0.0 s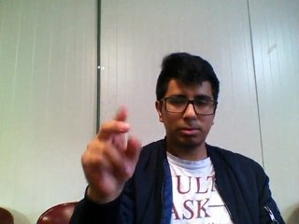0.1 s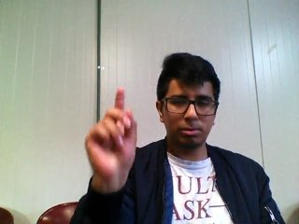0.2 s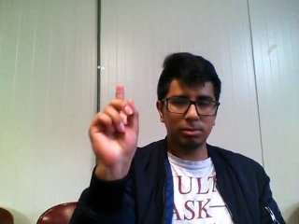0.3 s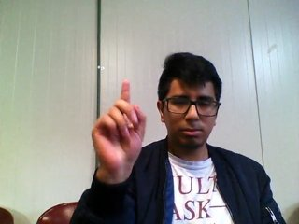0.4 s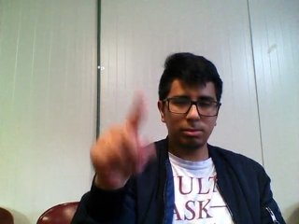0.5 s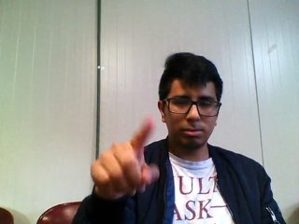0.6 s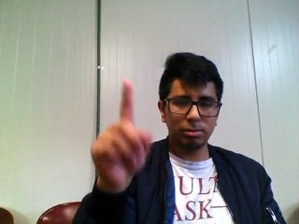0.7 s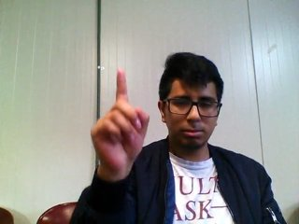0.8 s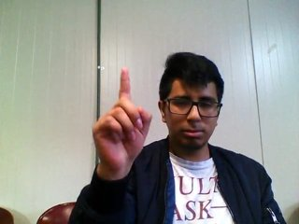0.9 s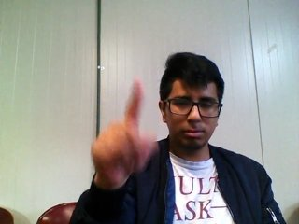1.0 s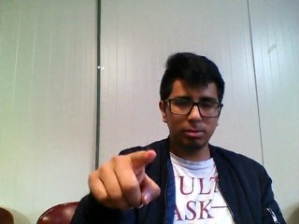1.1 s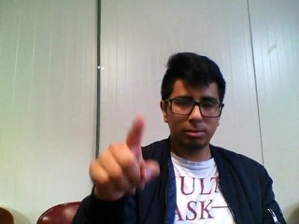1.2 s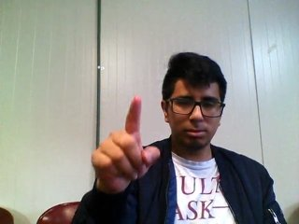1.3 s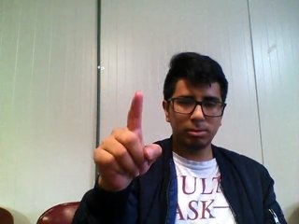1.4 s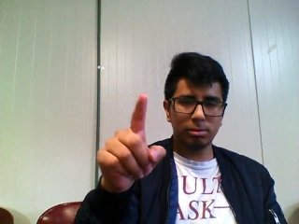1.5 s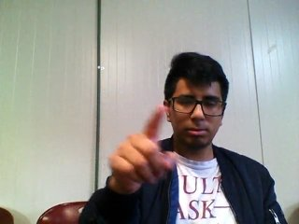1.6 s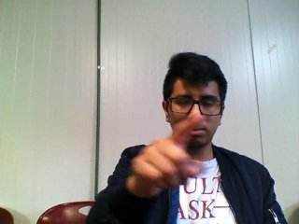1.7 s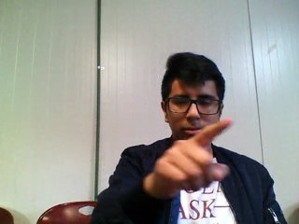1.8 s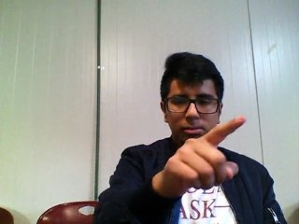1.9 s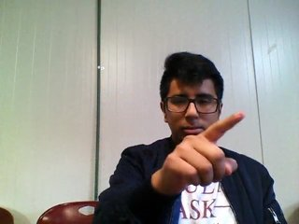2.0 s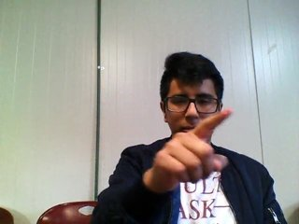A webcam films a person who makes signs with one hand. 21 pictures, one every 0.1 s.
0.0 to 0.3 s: Pointing with two fingers.
0.4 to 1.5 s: Double click with one finger.
1.6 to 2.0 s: Pointing with one finger.
